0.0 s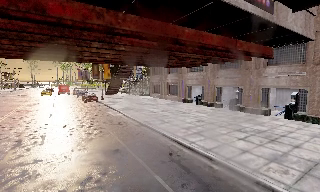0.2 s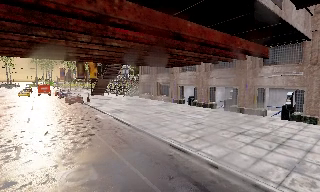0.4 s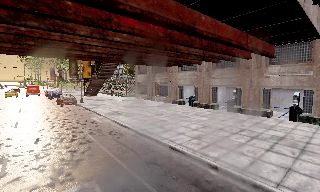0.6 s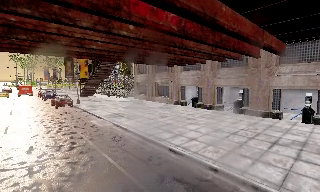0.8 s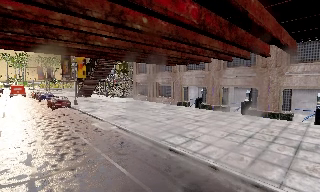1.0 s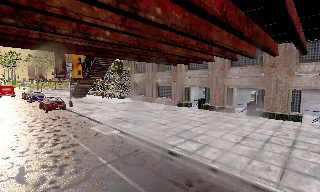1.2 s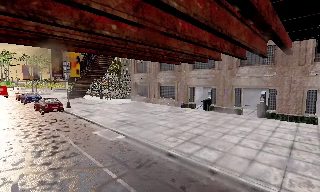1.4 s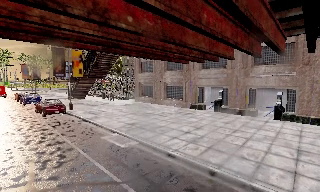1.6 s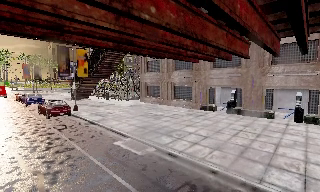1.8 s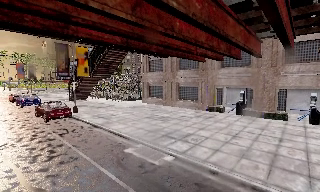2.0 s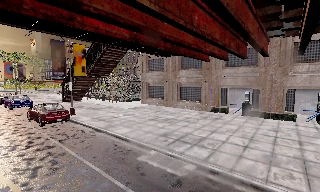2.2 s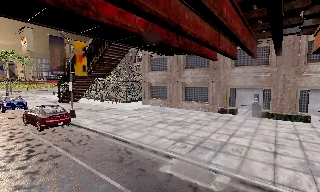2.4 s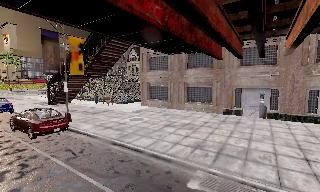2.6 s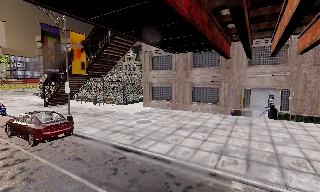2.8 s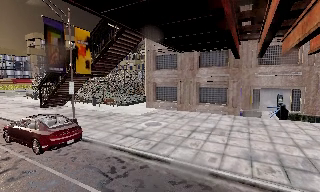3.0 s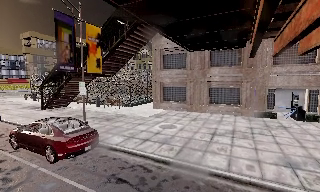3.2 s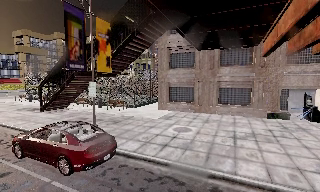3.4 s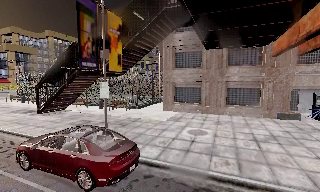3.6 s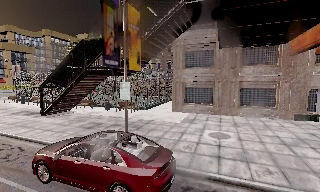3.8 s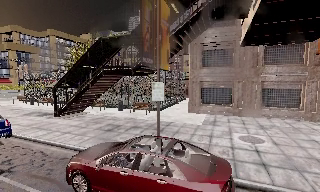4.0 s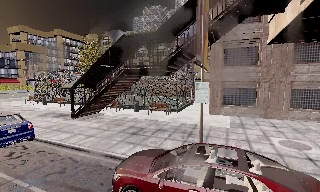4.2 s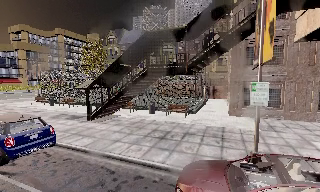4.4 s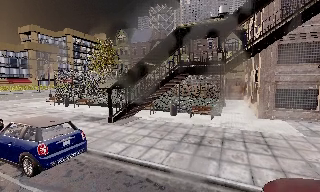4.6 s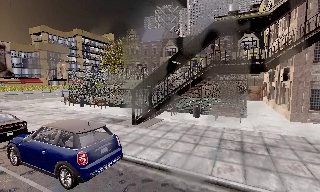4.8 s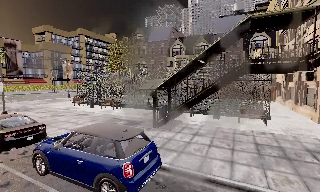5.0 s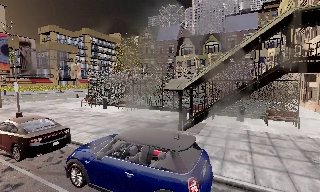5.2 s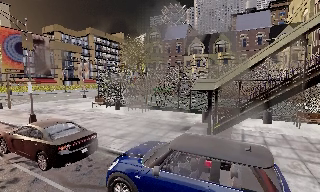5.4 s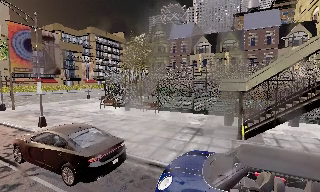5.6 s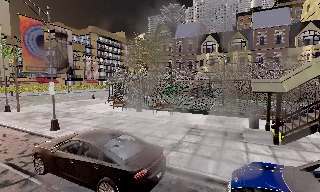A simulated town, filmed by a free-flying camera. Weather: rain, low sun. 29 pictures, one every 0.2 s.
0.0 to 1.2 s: The camera pans to its right, which is clockwise from overhead, by about 15 degrees. It travels forward and to its left, about 7 m, so what stands in front looms larger.
1.2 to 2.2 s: The camera travels to its left and forward, about 6 m, so close, fixed things drift to the right.
2.2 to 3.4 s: The camera pans to its right, which is clockwise from overhead, by about 15 degrees. It travels to its left and forward, about 8 m, so close, fixed things drift to the right.
3.4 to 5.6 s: The camera travels to its left and forward, about 18 m, so close, fixed things drift to the right.
The film runs forward here.
